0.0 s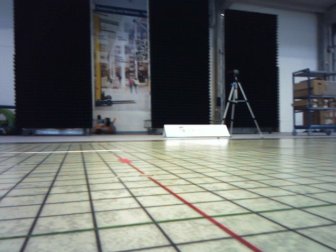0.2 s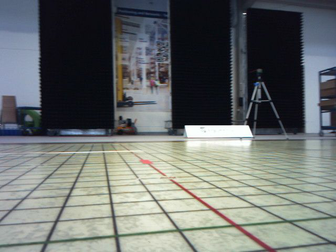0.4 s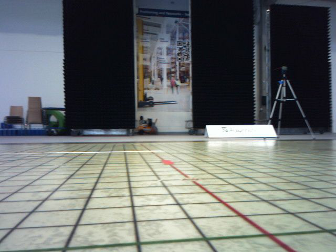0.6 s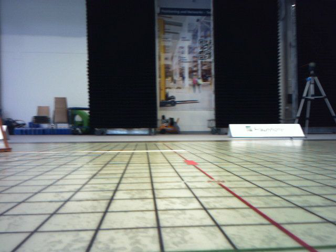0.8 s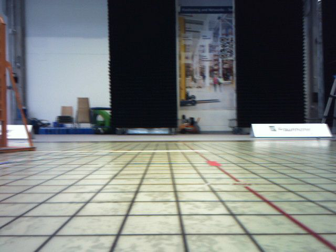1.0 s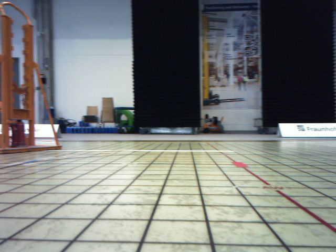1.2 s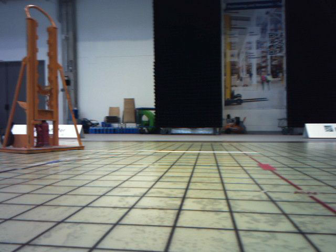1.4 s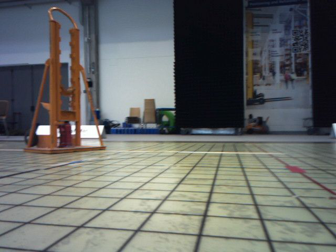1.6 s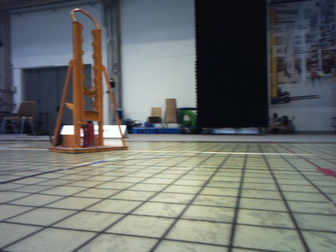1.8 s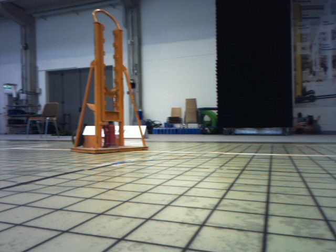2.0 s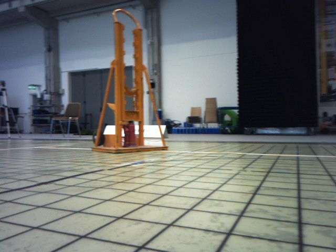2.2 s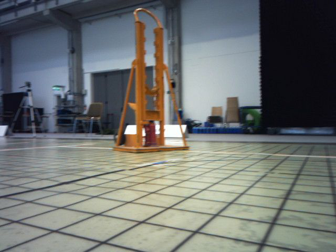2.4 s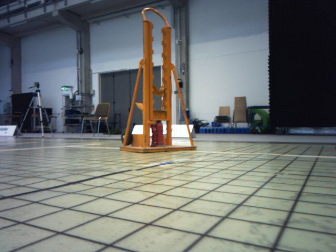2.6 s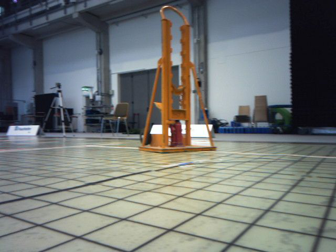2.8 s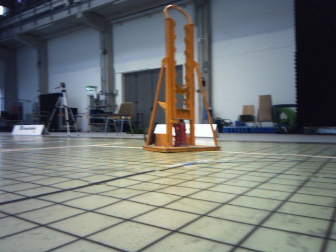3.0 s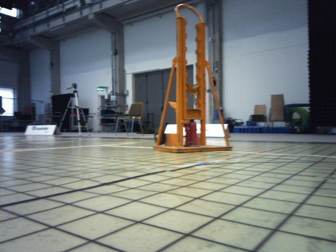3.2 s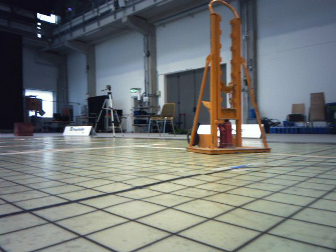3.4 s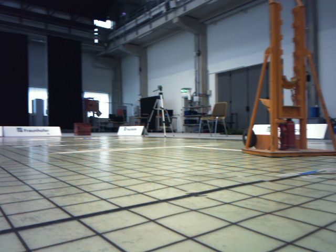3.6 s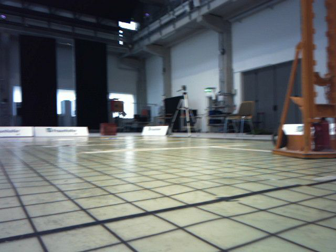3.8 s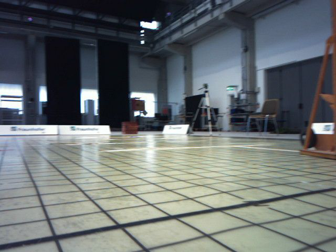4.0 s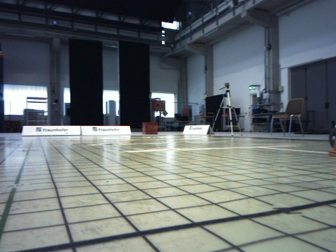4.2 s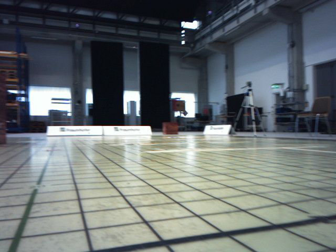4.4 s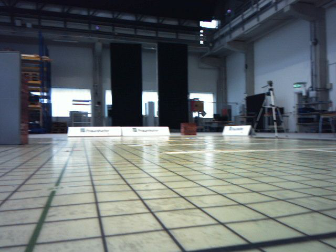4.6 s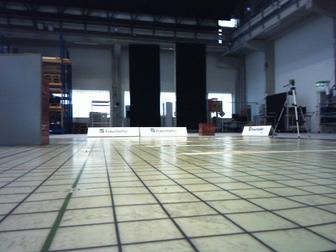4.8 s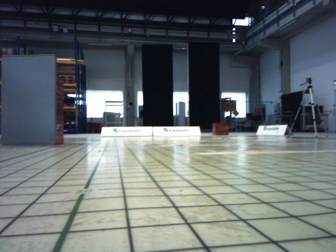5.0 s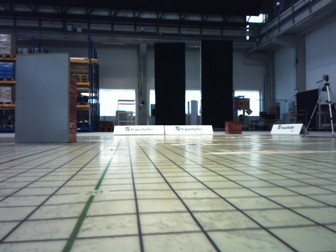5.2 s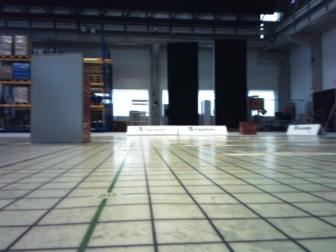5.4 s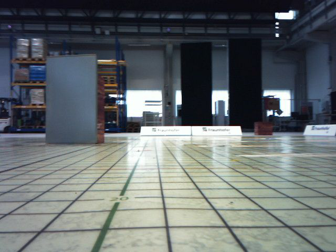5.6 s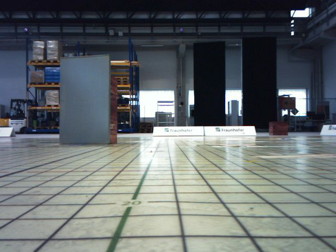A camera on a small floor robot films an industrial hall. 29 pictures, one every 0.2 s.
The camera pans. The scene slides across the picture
to the right.
The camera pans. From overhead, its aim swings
counterclockwise.
0.0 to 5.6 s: The scene slides to the right, as the camera pans about 110 degrees to its left. It travels forward, about 1 m.
The film runs forward here.
